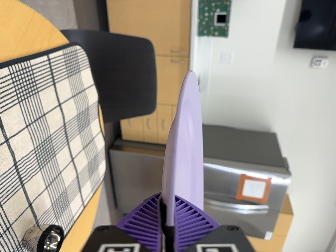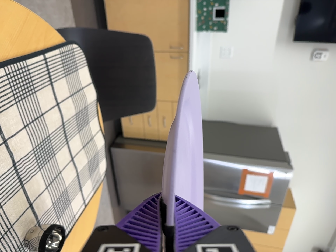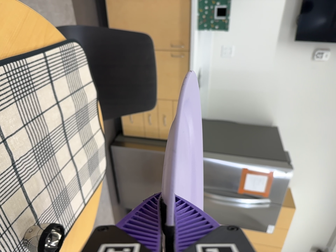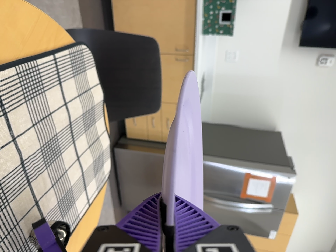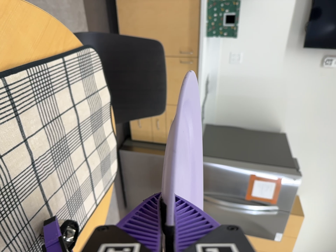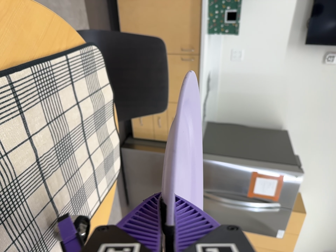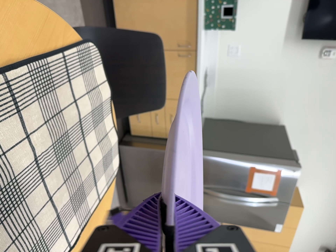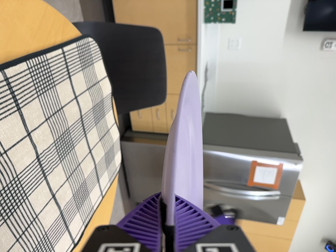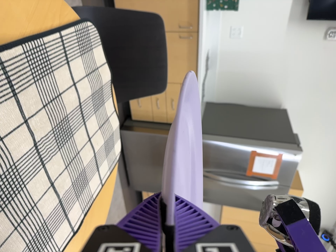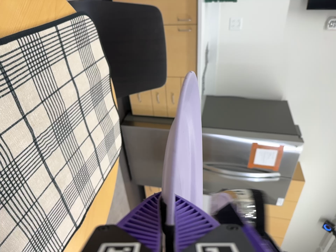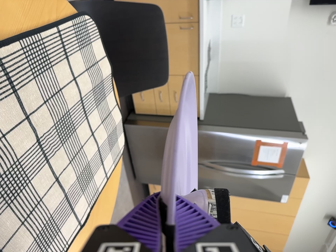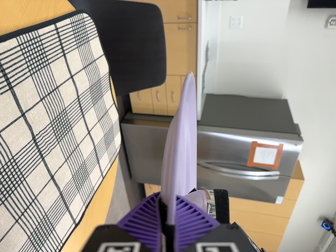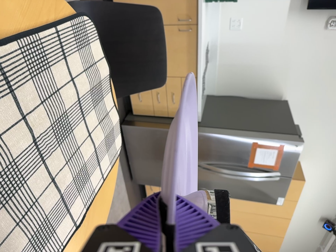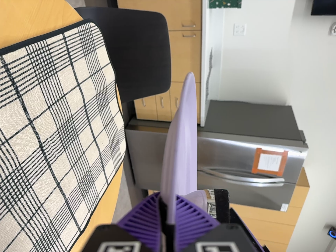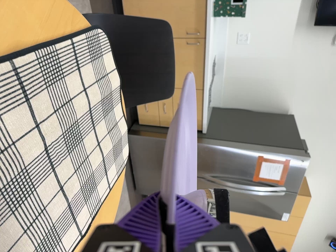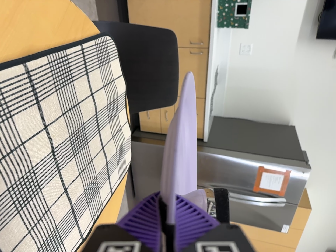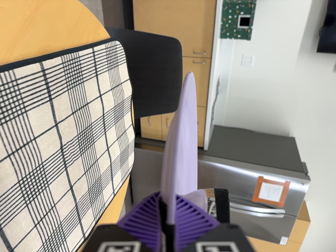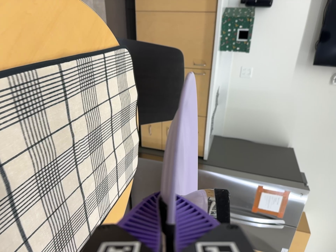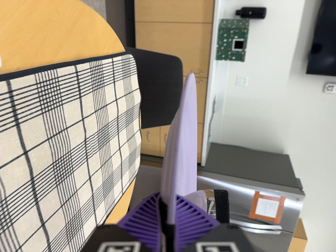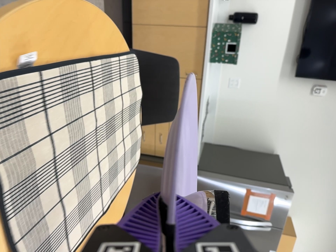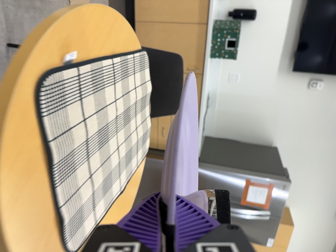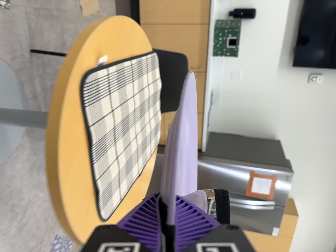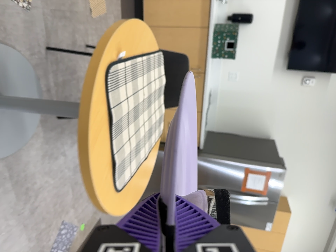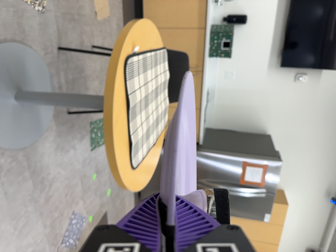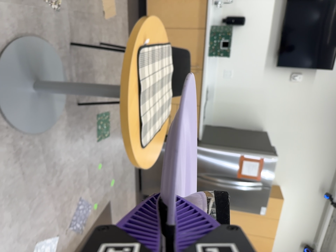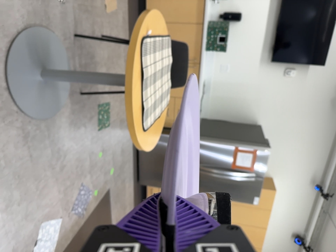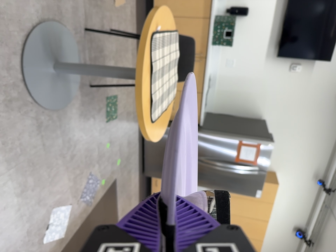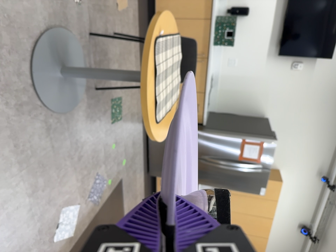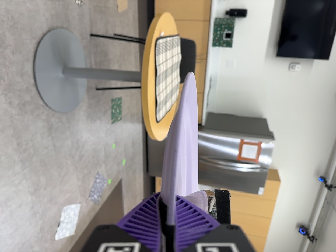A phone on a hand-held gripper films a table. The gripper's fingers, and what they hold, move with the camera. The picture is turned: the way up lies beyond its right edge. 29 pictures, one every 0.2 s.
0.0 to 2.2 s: The camera shifts only a little, or ends up much as it began.
2.2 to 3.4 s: The camera travels backward and to its left, about 9 cm, so what stands in front gets smaller. Its aim tips toward the top of its view by about 10 degrees.
3.4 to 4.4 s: The camera travels backward, about 50 cm, so what stands in front gets smaller.
4.4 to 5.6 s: The camera travels backward and toward the bottom of its view, about 50 cm, so what stands in front gets smaller.
The film runs backward here.
